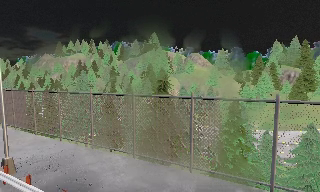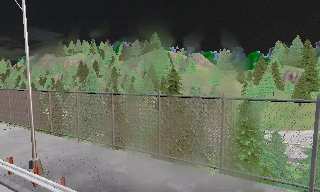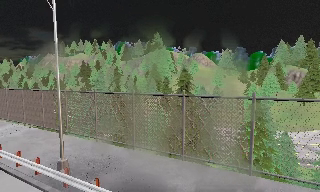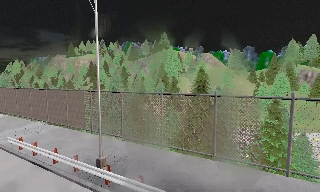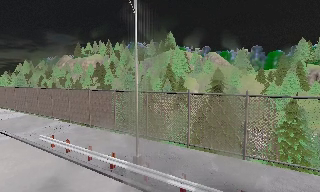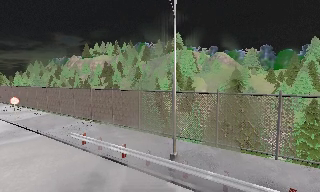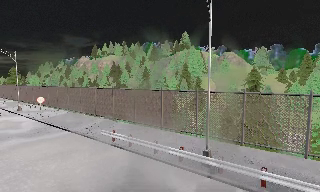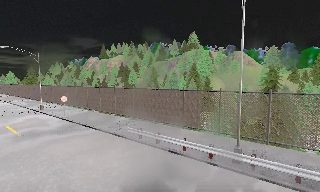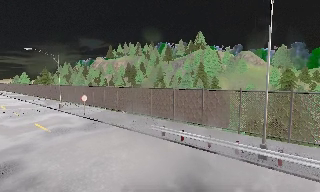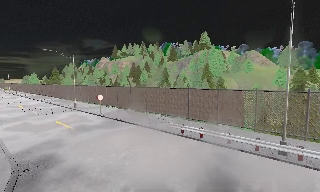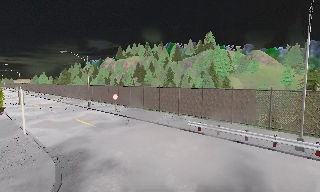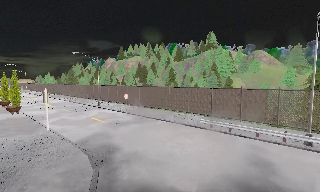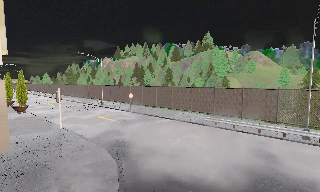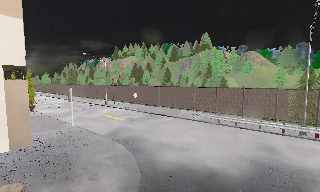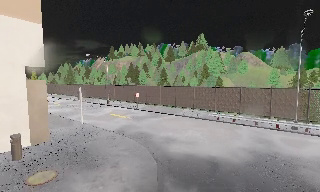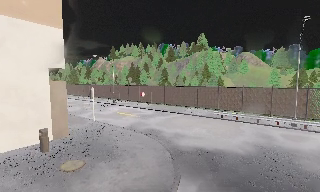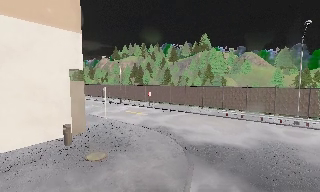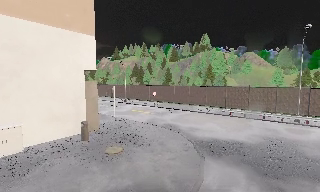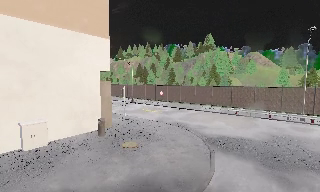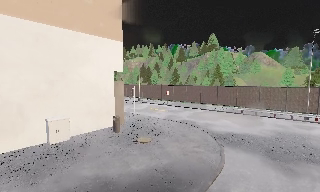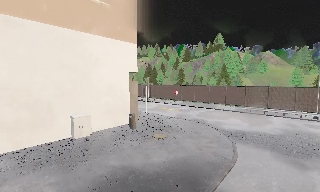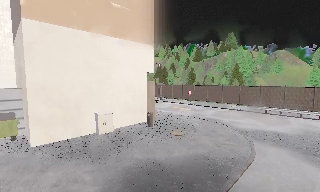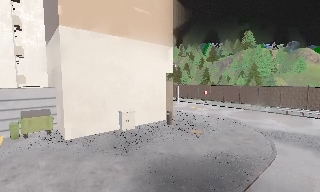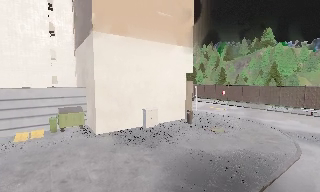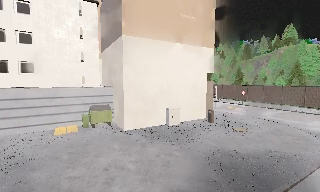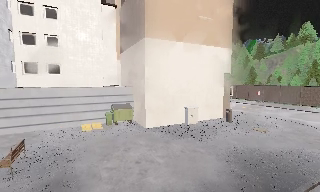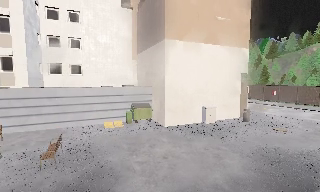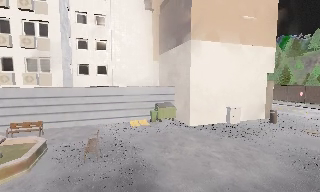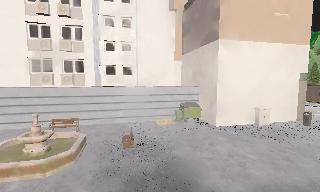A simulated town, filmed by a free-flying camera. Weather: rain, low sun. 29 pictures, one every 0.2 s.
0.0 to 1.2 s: The camera travels to its left, about 7 m, so close, fixed things drift to the right.
1.2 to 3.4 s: The camera travels to its left and backward, about 13 m, so close, fixed things drift to the right.
3.4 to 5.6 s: The camera pans to its left, which is counterclockwise from overhead, by about 40 degrees. It travels to its left and backward, about 10 m, so close, fixed things drift to the right.
The film runs forward here.
